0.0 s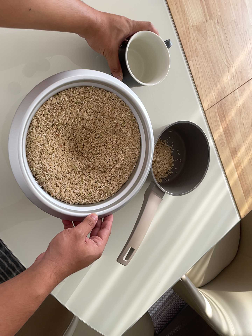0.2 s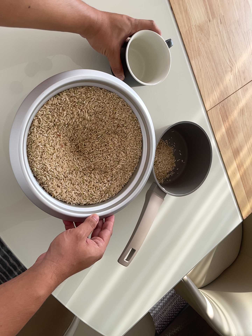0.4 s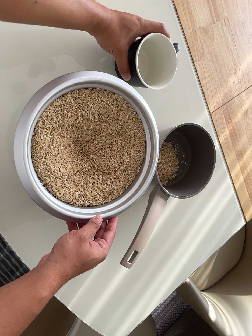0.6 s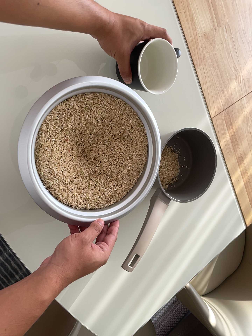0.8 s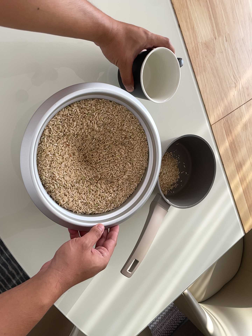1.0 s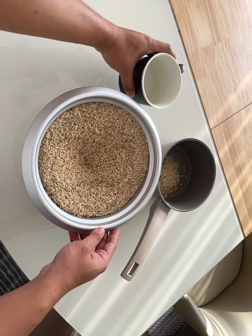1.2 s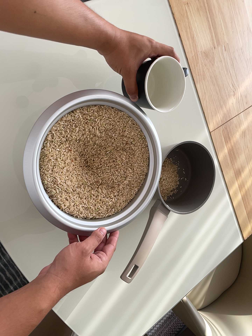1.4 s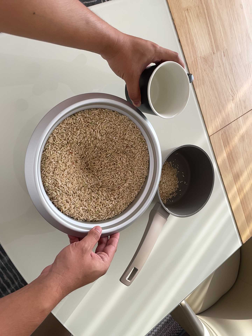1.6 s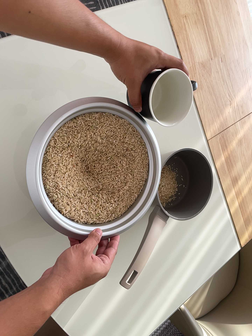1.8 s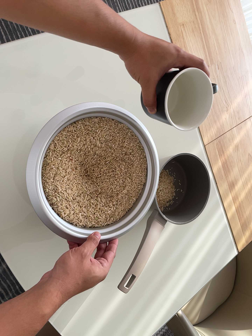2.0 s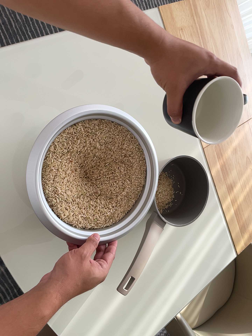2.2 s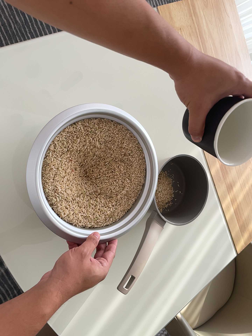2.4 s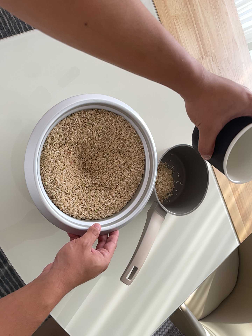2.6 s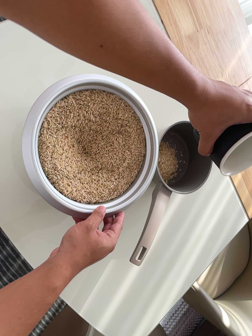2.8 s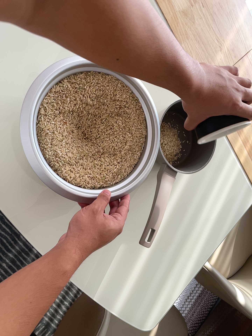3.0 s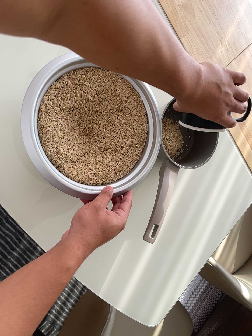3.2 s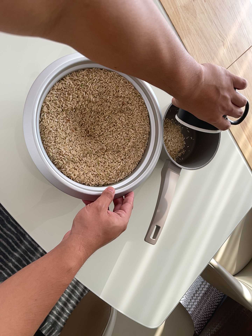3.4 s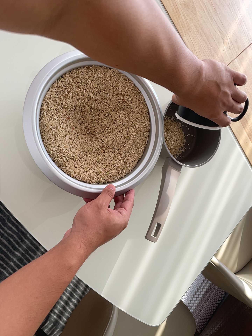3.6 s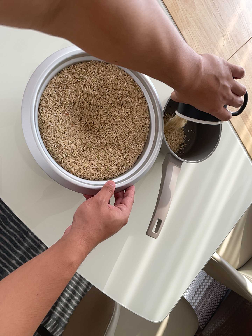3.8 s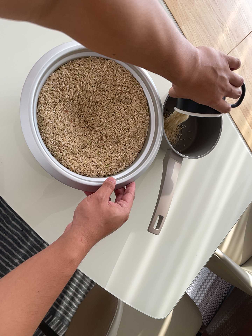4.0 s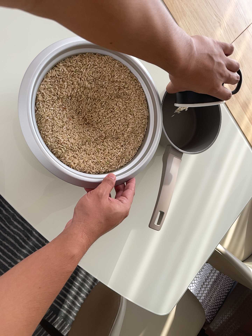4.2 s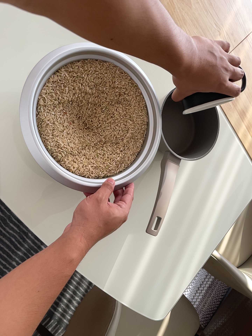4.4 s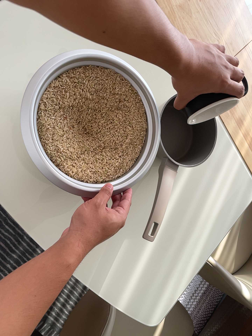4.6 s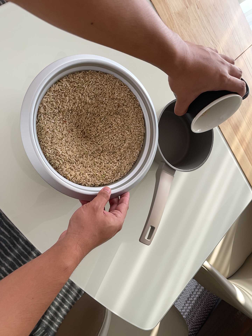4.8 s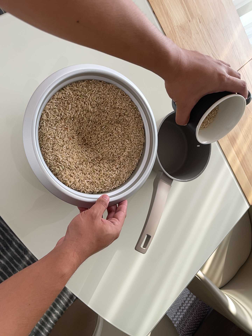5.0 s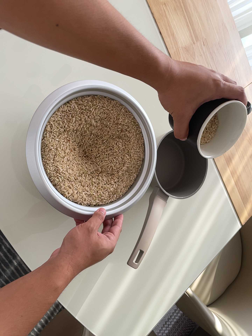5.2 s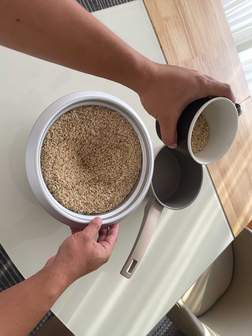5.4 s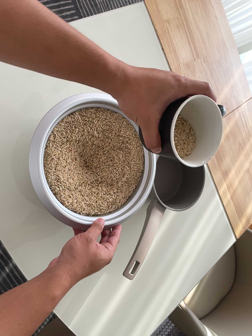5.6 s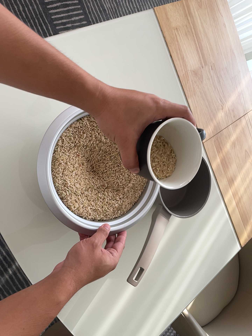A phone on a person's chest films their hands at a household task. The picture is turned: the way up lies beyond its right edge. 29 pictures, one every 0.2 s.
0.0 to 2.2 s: The camera's aim tips toward the top of its view by about 10 degrees, and the scene shifts downward.
2.2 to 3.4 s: The camera travels toward the bottom of its view, about 6 cm, so close, fixed things drift upward. It rolls about its line of sight by about 10 degrees, and the scene rotates counterclockwise.
3.4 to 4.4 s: The camera shifts only a little, or ends up much as it began.
4.4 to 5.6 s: The camera rolls about its line of sight by about 10 degrees, and the scene rotates clockwise.
The film runs backward here.
